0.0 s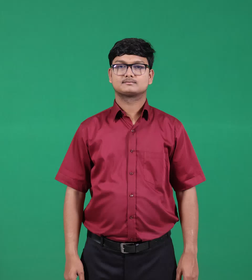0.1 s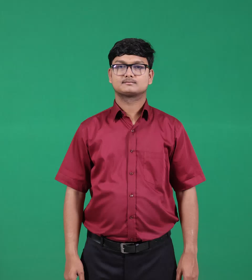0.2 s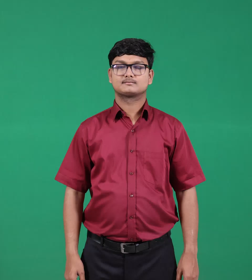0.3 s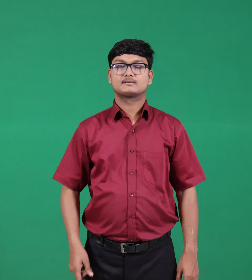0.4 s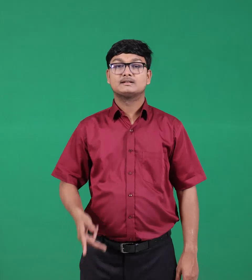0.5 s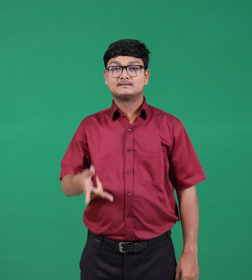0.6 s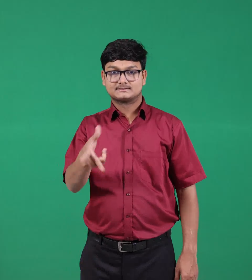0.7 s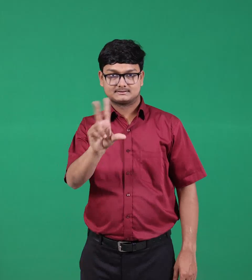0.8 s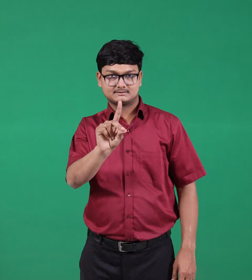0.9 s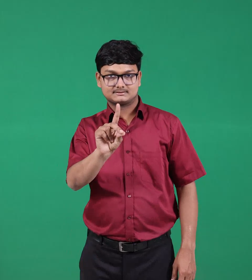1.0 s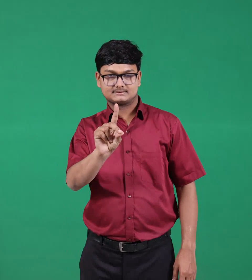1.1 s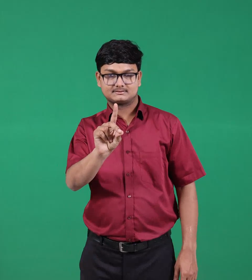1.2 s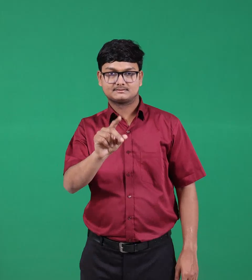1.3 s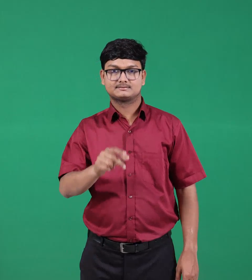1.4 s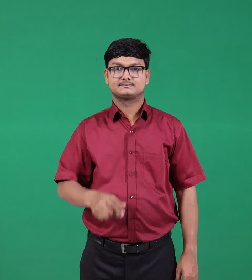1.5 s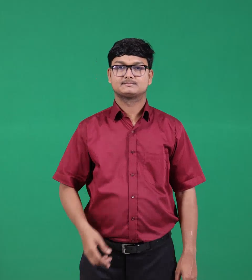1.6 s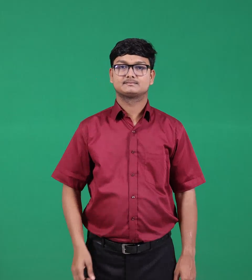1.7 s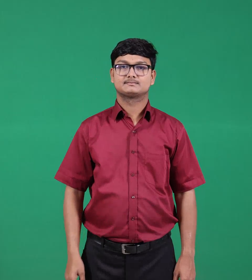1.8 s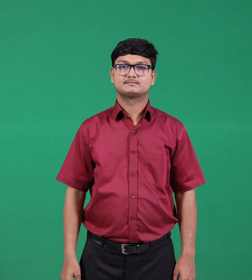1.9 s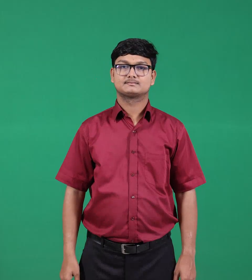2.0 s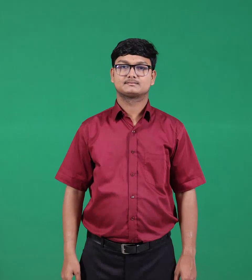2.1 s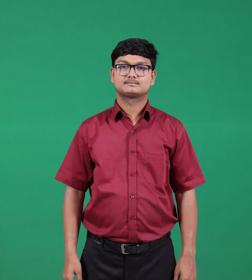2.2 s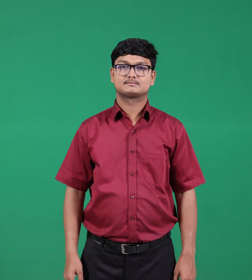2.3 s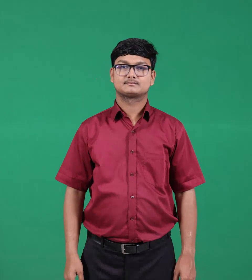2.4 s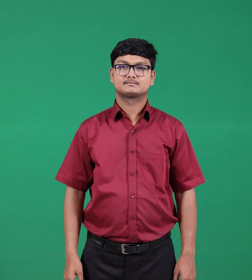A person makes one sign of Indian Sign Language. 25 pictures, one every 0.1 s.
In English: again
